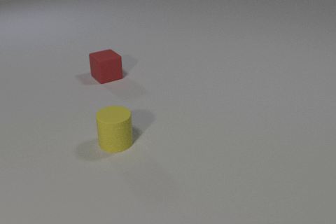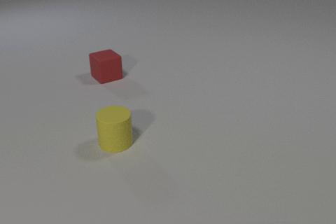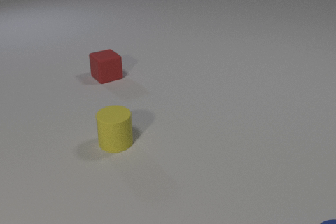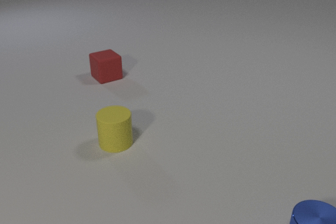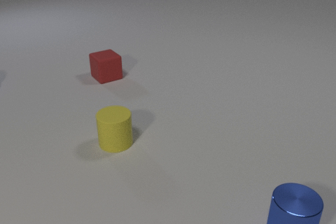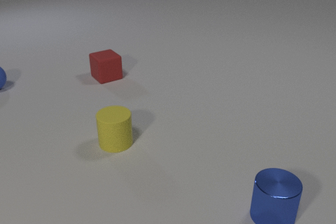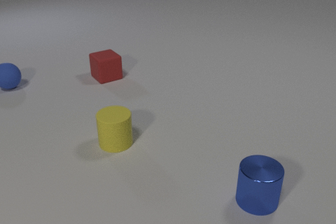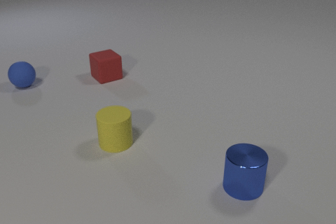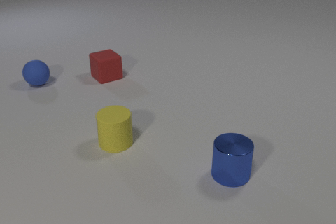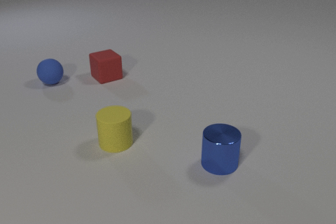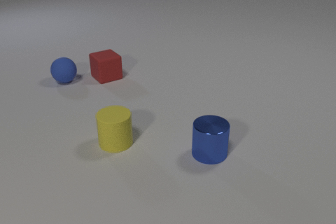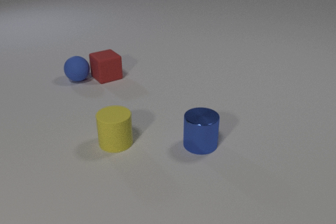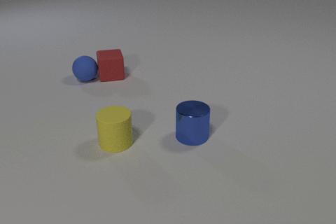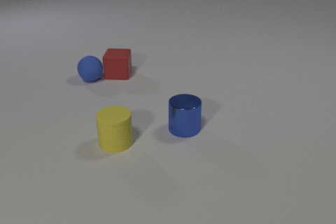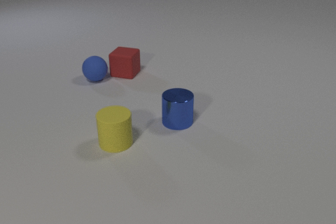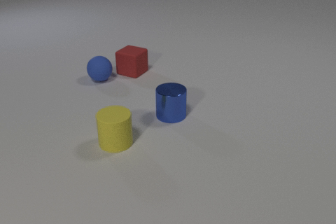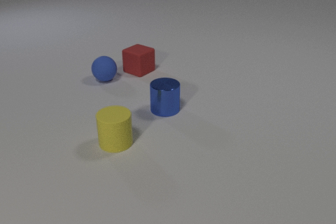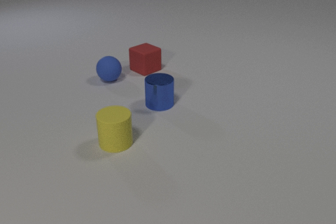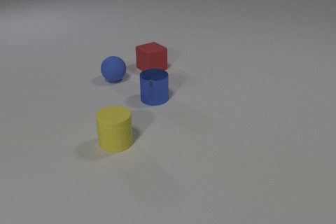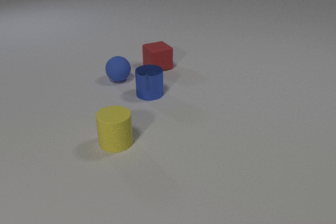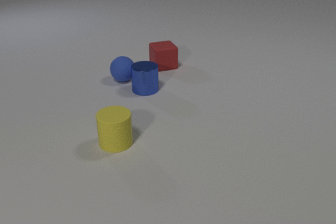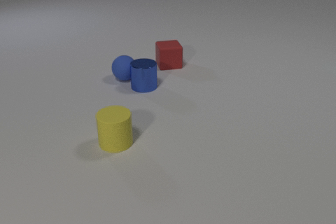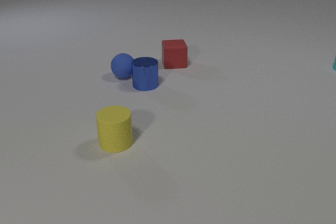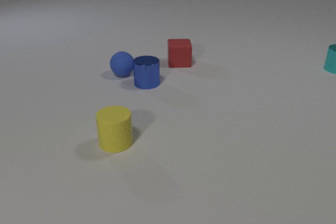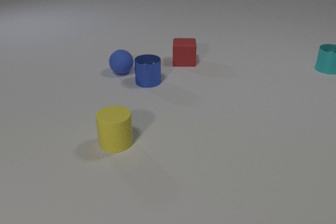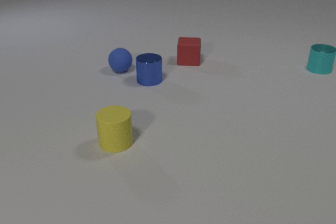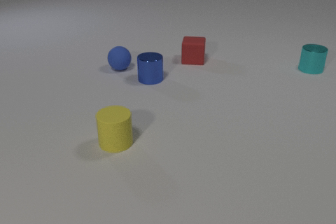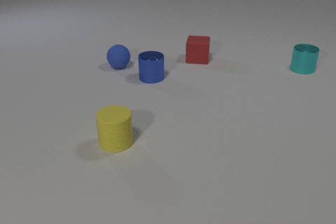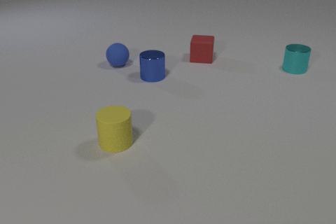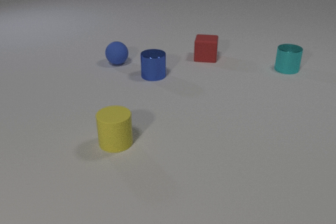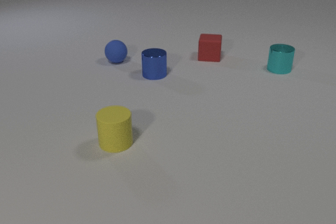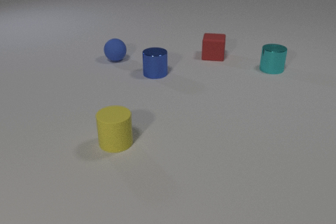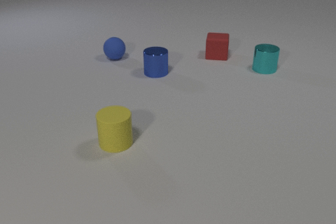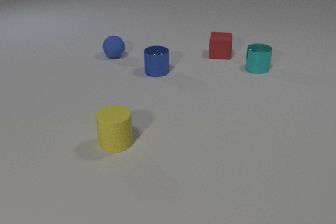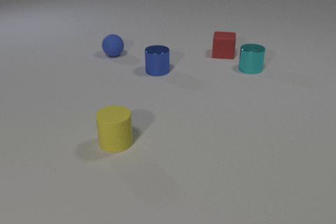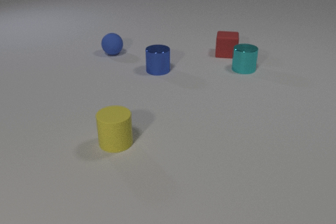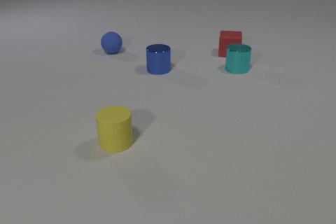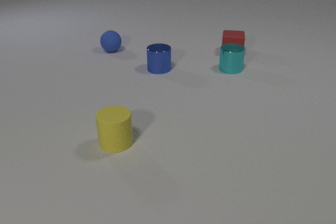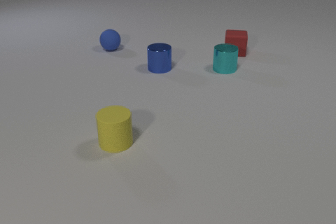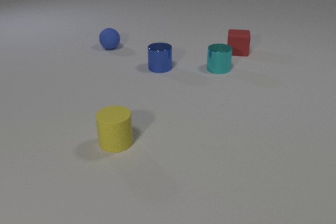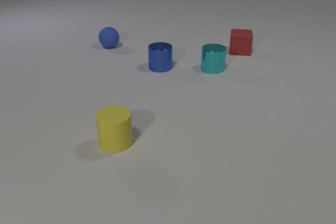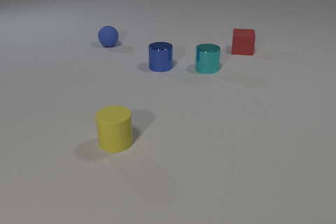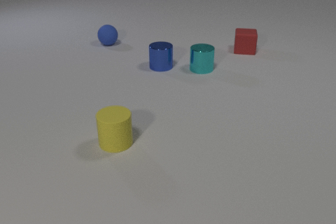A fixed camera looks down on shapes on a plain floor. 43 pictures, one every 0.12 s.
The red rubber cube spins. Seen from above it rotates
clockwise.
The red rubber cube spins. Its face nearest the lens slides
to the left.
0.00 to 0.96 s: The blue rubber sphere comes in at the left edge, rolls to the right. The blue metal cylinder comes in at the bottom edge, slides away from the camera and to the left.
0.96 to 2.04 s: The blue rubber sphere rolls to the right. The red rubber cube slides to the right, spins so that its near face slides to the left, clockwise seen from above. The blue metal cylinder slides away from the camera and to the left. The blue rubber sphere and the red rubber cube collide.
2.04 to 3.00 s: The blue rubber sphere rolls away from the camera and to the right. The red rubber cube slides to the right and away from the camera, spins clockwise seen from above by about 45 degrees, its near face sliding to the left. The blue metal cylinder slides away from the camera. The cyan metal cylinder comes in at the right edge, slides to the left and toward the camera. The blue rubber sphere and the blue metal cylinder collide.
3.00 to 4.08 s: The blue rubber sphere rolls away from the camera. The red rubber cube slides to the right and away from the camera. The blue metal cylinder slides away from the camera. The cyan metal cylinder slides to the left.
4.08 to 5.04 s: The blue rubber sphere rolls away from the camera. The red rubber cube slides to the right and away from the camera. The blue metal cylinder slides away from the camera. The cyan metal cylinder slides to the left.
What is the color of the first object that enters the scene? blue.
What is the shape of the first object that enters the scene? cylinder.
What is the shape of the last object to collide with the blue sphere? cylinder.
